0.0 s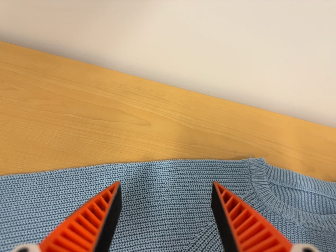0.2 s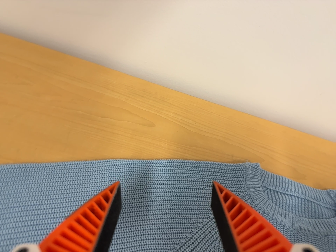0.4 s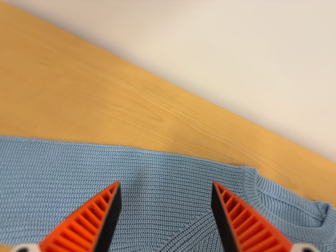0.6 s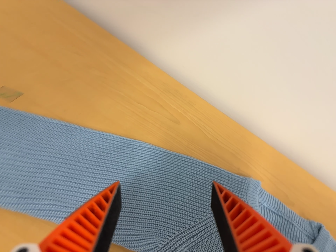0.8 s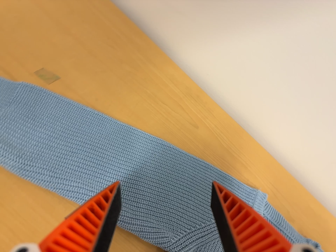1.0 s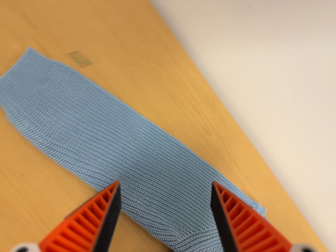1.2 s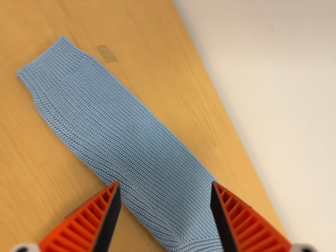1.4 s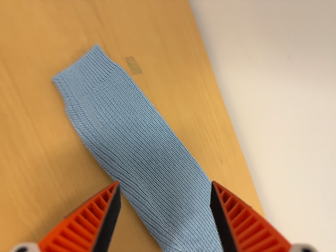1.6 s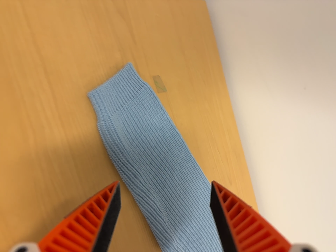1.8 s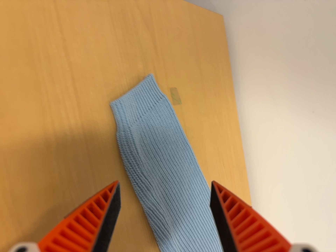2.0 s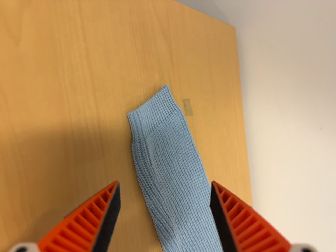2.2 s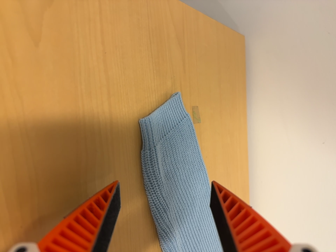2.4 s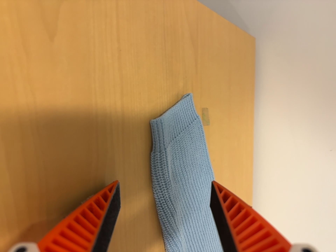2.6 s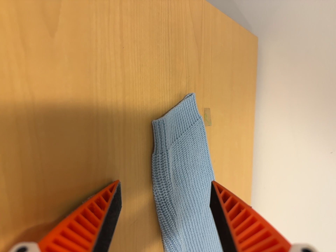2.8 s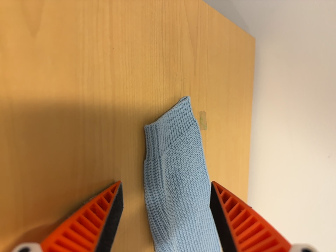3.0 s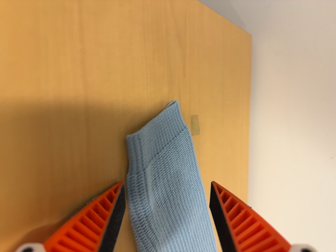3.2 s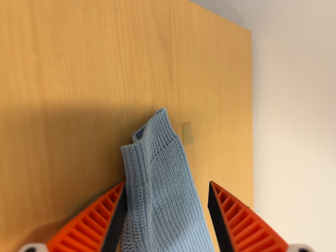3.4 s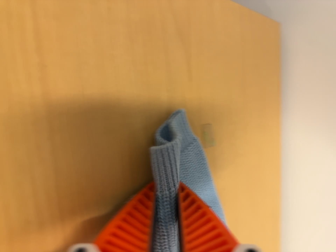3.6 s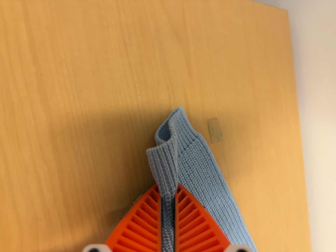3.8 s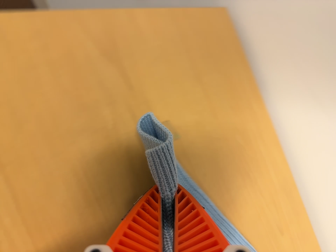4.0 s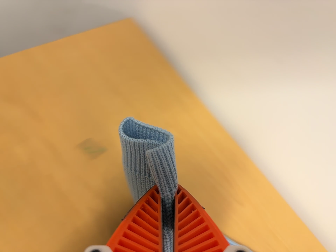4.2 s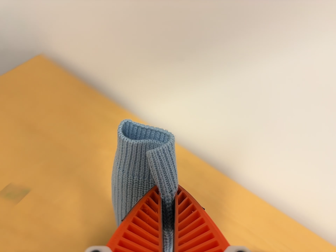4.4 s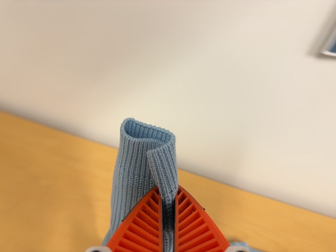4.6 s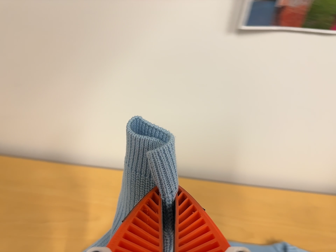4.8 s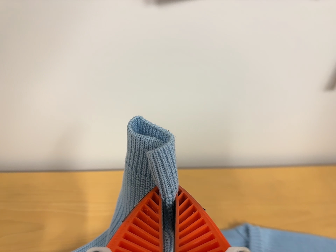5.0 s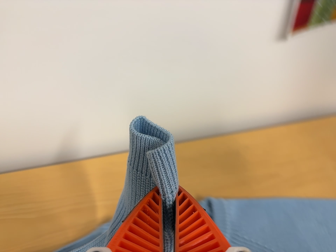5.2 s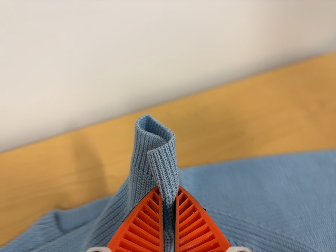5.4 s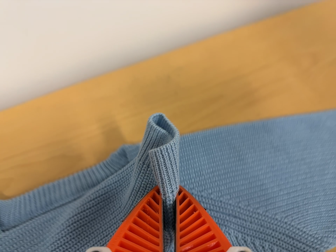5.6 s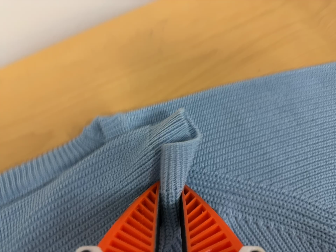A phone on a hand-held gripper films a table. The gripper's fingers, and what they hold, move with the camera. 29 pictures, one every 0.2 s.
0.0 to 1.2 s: The camera pans to its right by about 10 degrees. It travels to its left and backward, about 24 cm. It rolls about its line of sight by about 45 degrees, and the scene rotates clockwise.
1.2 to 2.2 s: The camera travels to its left and toward the top of its view, about 16 cm, so close, fixed things drift to the right. It rolls about its line of sight by about 25 degrees, and the scene rotates clockwise.
2.2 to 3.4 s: The camera travels forward and toward the top of its view, about 10 cm, so what stands in front looms larger.
3.4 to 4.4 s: The camera travels to its right, about 34 cm, so close, fixed things drift to the left. It rolls about its line of sight by about 65 degrees, and the scene rotates counterclockwise.
4.4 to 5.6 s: The camera swings to its right by about 10 degrees, and the scene slides to the left. It travels to its right and forward, about 40 cm, so close, fixed things drift to the left. Its aim tips toward the bottom of its view by about 30 degrees, and the scene shifts upward. It rolls about its line of sight by about 40 degrees, and the scene rotates counterclockwise.
The film runs forward here.
